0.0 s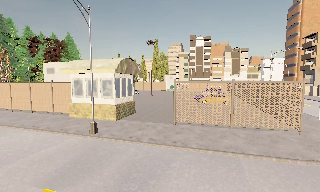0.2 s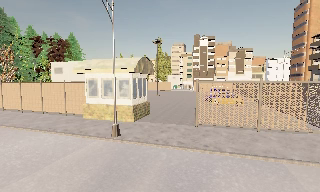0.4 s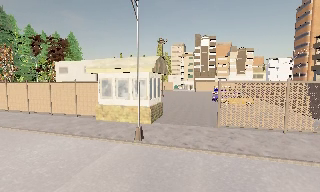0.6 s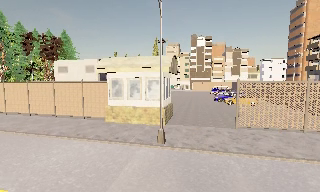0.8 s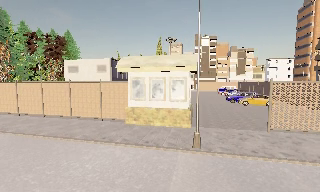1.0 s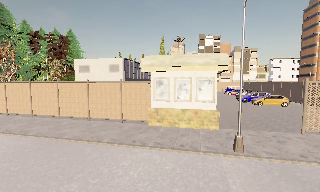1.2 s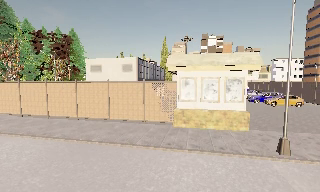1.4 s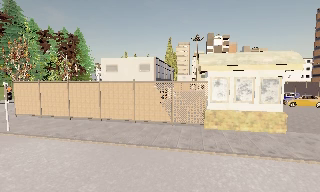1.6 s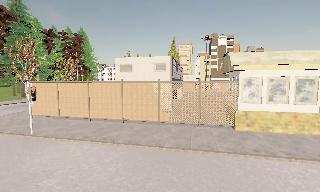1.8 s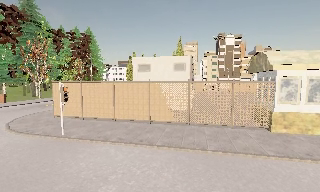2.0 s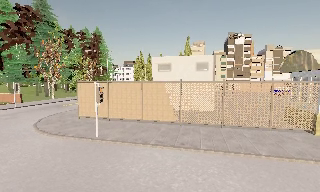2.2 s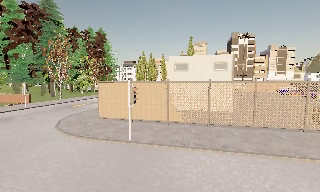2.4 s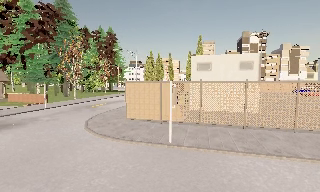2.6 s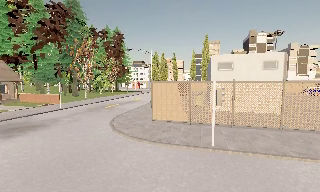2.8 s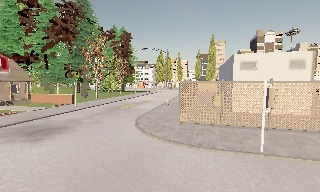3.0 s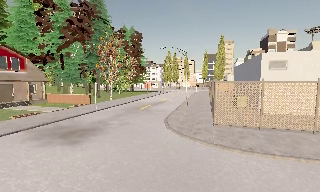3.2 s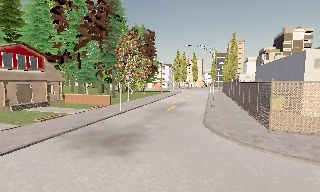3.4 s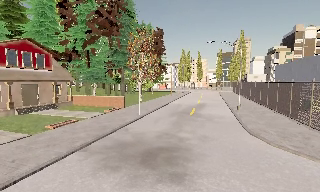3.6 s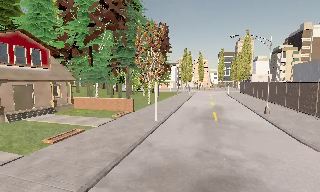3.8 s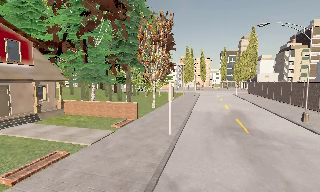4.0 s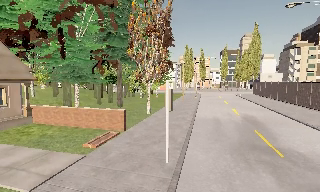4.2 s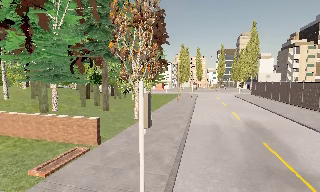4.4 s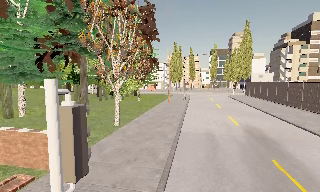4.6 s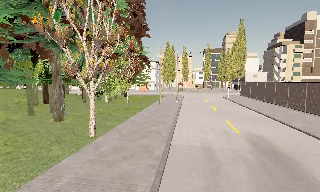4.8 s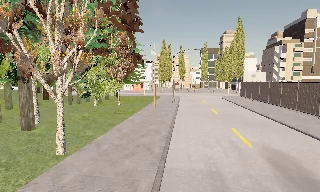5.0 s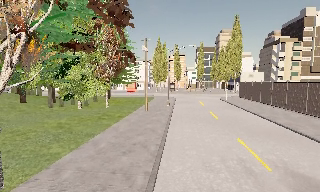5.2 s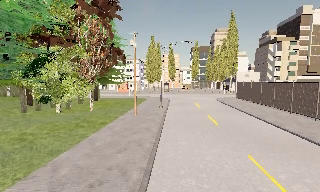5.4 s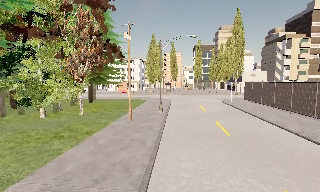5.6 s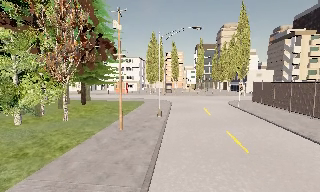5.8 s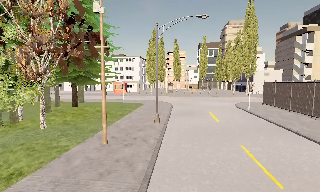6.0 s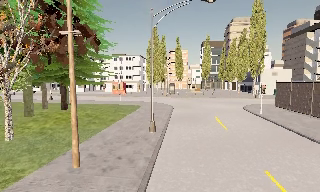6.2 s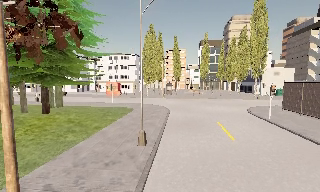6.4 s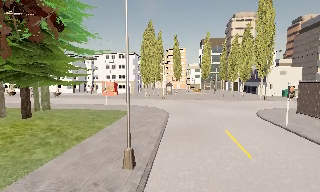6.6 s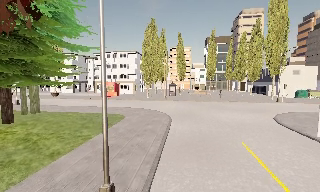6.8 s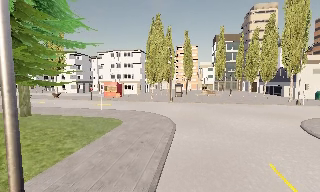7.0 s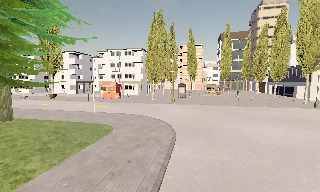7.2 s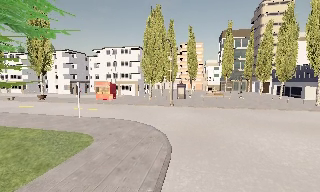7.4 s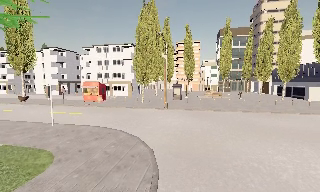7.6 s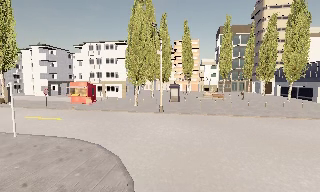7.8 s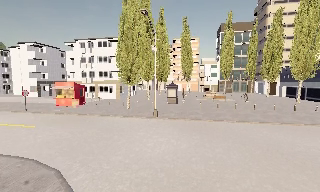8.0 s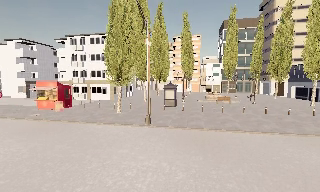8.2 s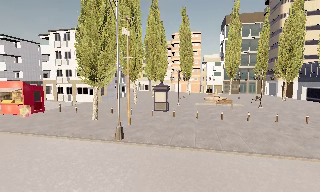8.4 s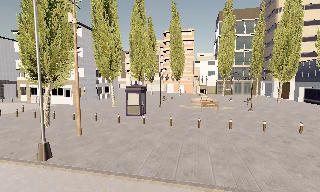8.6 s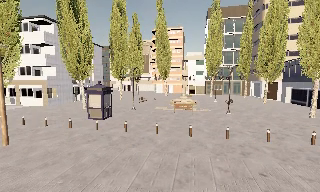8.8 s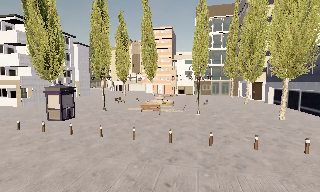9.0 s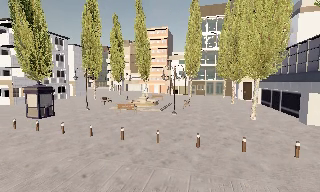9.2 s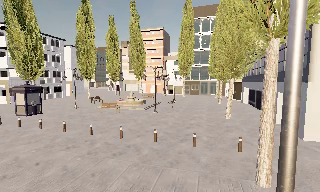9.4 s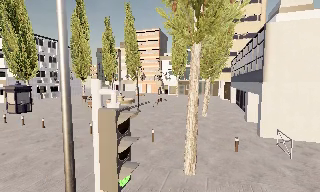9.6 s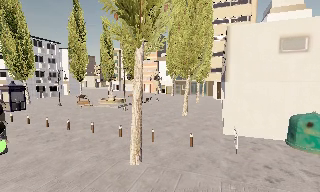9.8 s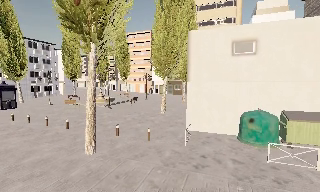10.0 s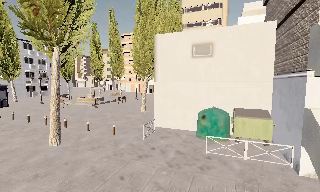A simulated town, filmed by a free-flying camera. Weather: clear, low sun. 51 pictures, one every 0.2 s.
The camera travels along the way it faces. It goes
forward.
0.0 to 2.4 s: The camera travels to its left, about 20 m, so close, fixed things drift to the right.
2.4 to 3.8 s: The camera travels to its left and forward, about 17 m, so close, fixed things drift to the right. It gains speed.
3.8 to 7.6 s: The camera travels forward, about 45 m, so what stands in front looms larger.
7.6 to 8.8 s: The camera travels forward and to its right, about 16 m, so what stands in front looms larger.
8.8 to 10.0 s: The camera travels to its right, about 15 m, so close, fixed things drift to the left.
The film runs backward here.
